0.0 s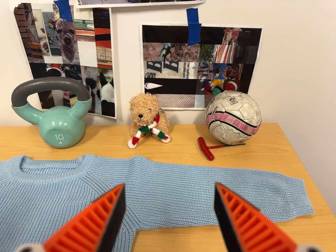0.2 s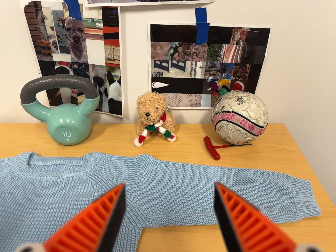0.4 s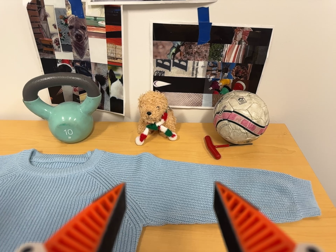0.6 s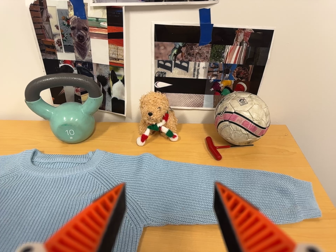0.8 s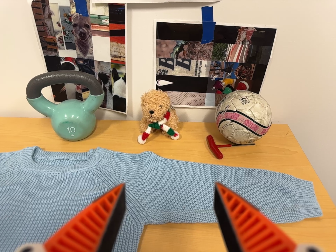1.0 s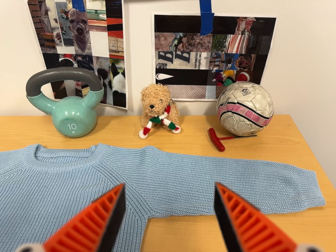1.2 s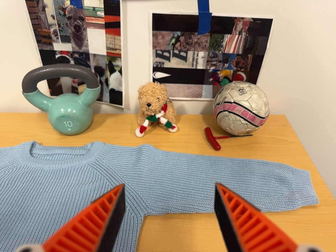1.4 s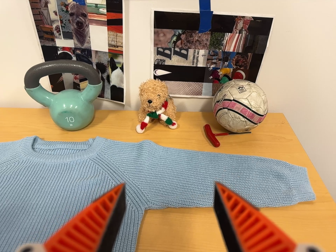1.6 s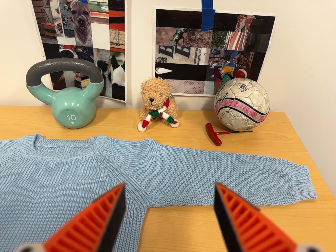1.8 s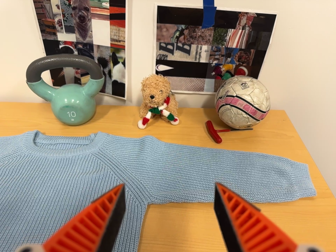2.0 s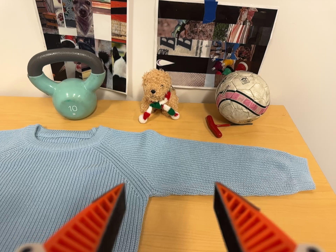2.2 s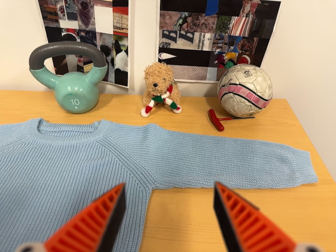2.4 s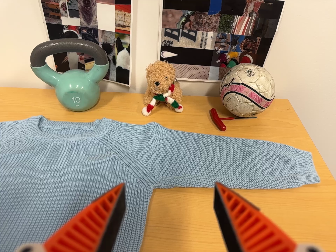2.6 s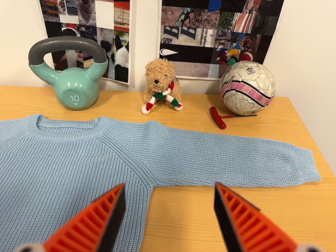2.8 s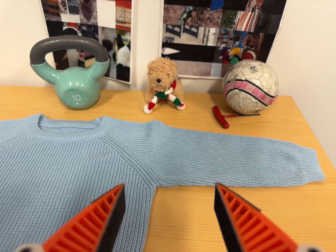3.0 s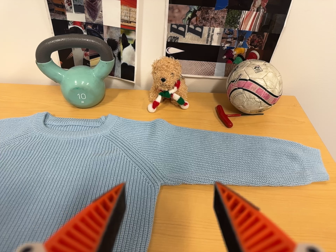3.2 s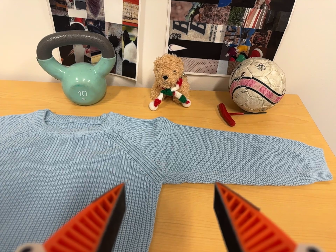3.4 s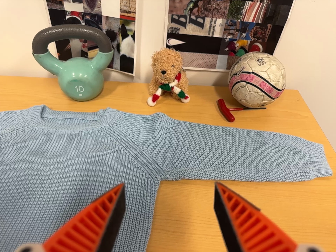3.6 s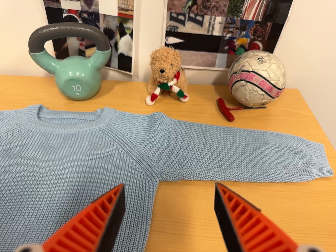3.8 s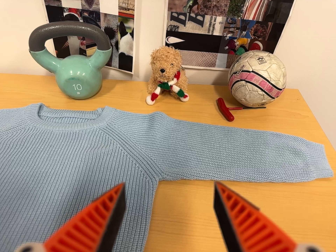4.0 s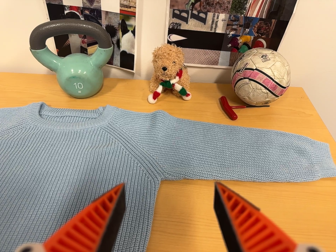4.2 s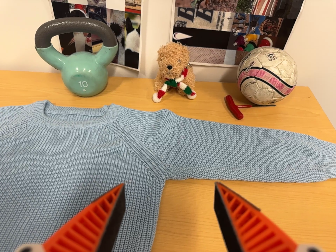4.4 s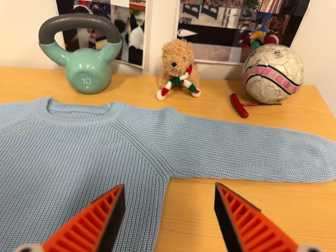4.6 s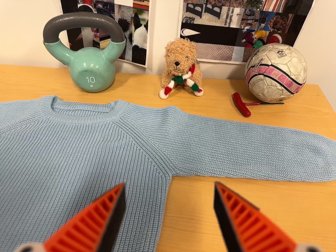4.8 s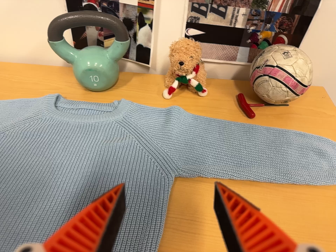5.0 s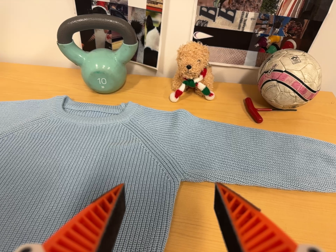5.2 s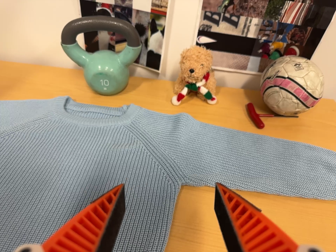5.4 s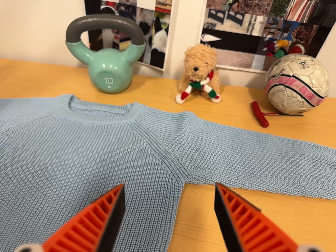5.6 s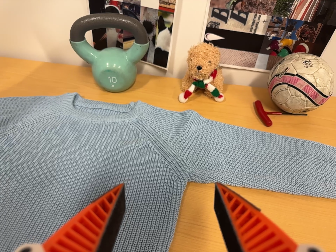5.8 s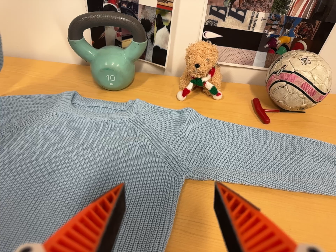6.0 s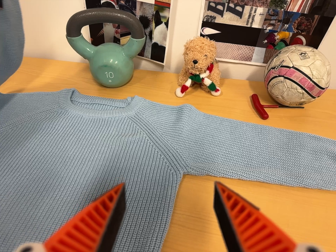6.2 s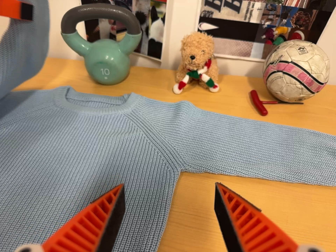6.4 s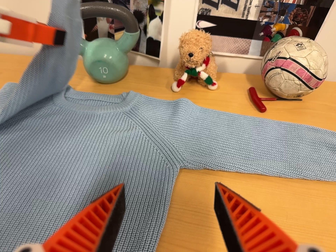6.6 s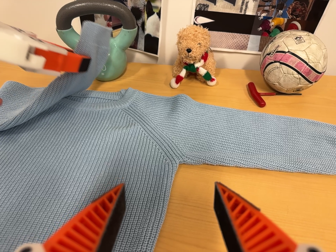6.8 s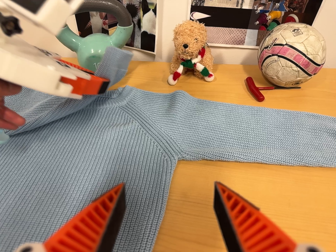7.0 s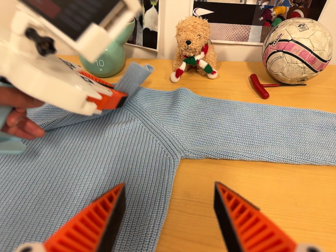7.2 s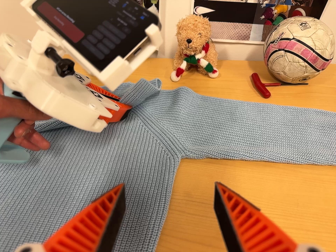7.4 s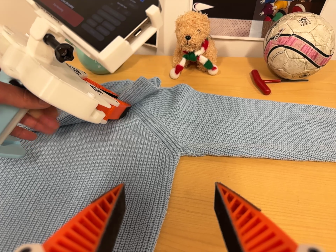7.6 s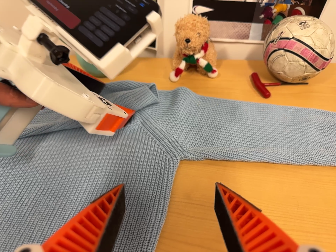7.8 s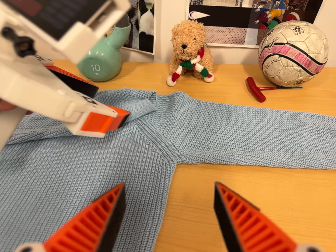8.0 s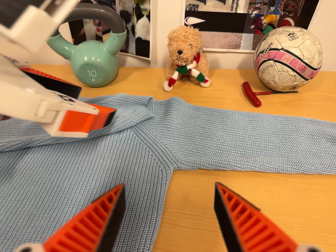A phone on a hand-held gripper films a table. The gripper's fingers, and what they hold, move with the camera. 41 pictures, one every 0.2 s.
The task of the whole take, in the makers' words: left arm across.
0.0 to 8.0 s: The camera travels forward and toward the bottom of its view, about 7 cm, so what stands in front looms larger.
The film runs forward here.
